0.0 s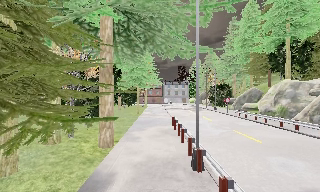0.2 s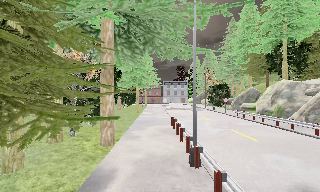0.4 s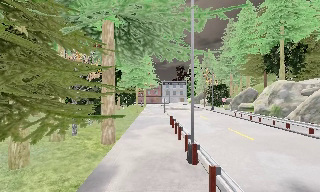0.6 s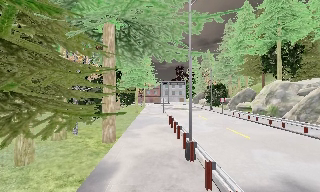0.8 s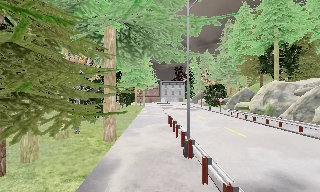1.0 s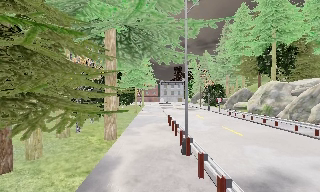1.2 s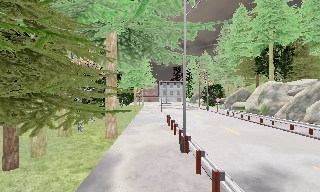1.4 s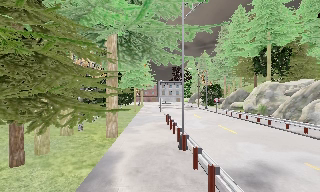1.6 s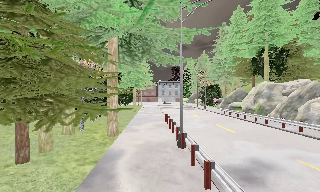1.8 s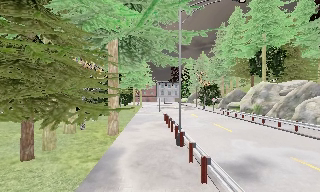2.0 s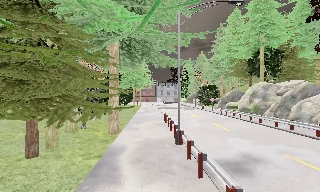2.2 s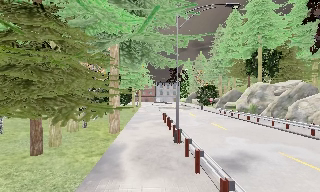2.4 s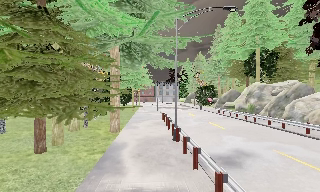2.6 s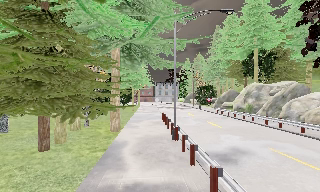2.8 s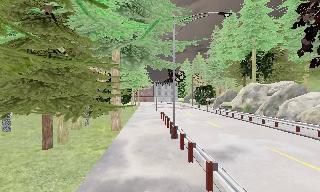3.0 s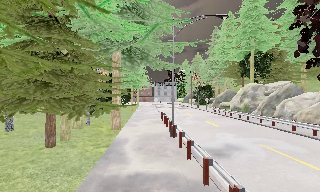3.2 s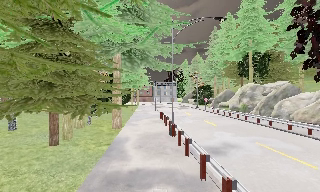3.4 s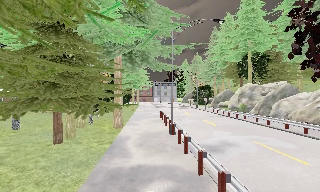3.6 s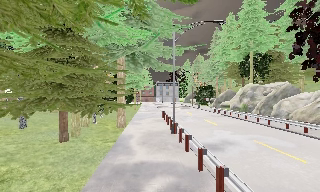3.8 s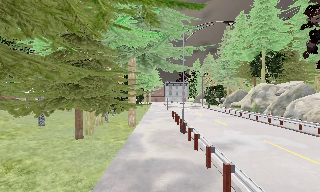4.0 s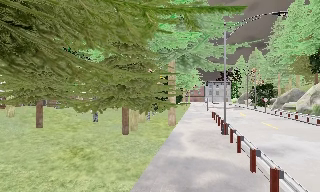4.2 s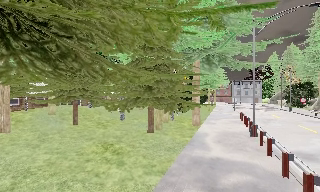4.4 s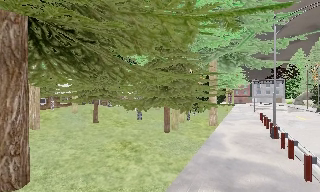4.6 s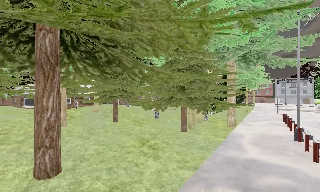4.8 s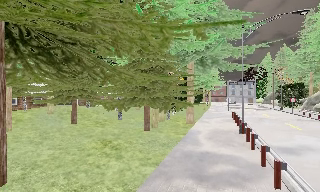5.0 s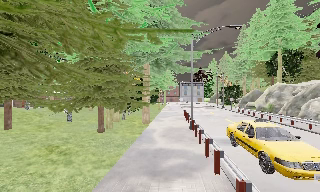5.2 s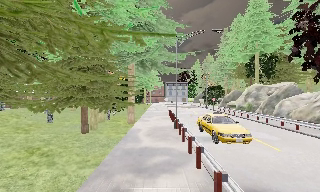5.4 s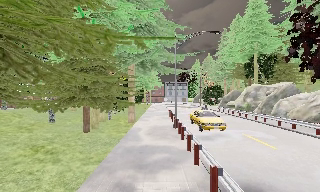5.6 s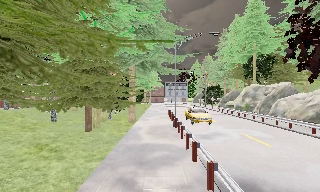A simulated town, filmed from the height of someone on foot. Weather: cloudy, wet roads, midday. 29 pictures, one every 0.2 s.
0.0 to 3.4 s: The camera travels backward, about 5 m, so what stands in front gets smaller.
3.4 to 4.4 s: The camera swings to its left by about 30 degrees, and the scene slides to the right. It travels backward, about 1.5 m.
4.4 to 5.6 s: The scene slides to the left, as the camera pans about 30 degrees to its right. It travels backward, about 1.5 m, so what stands in front gets smaller.
The film runs backward here.
